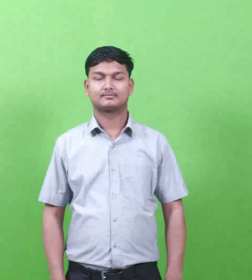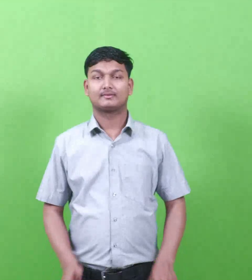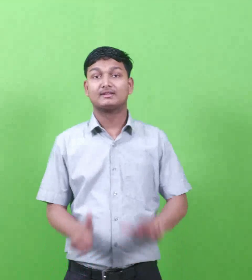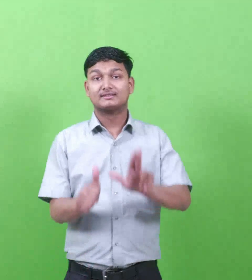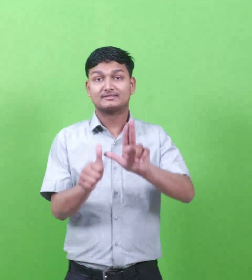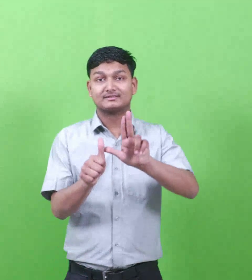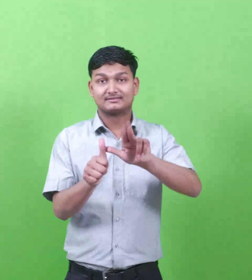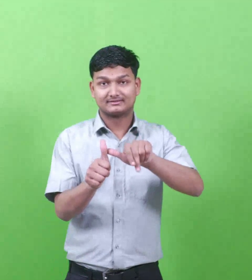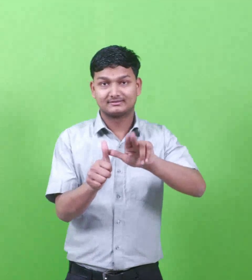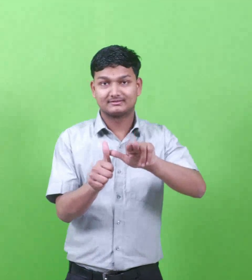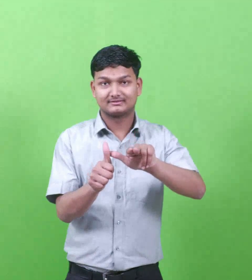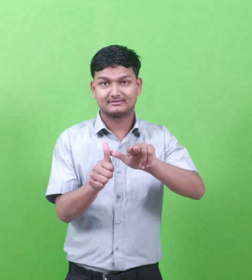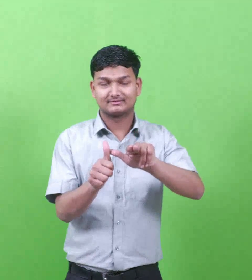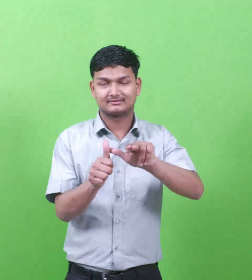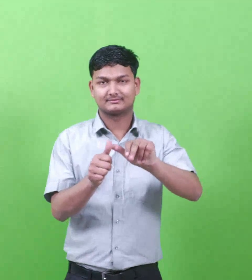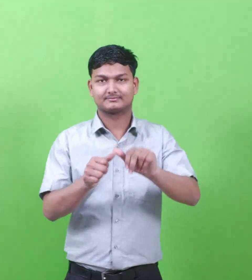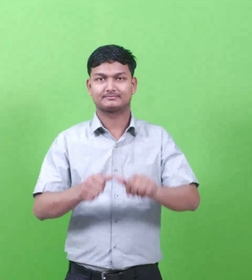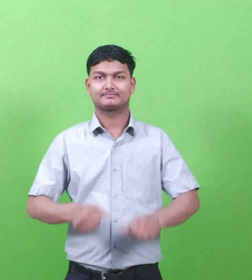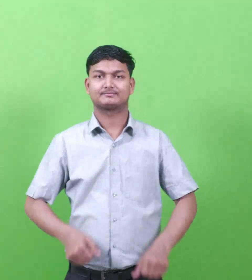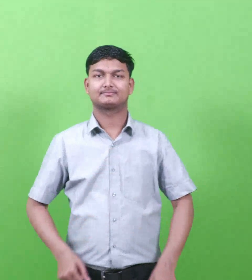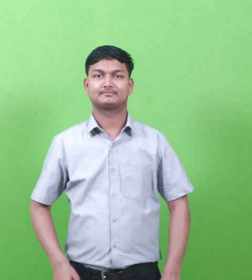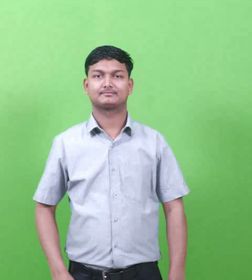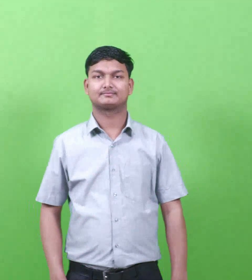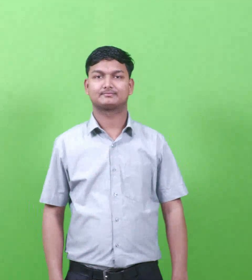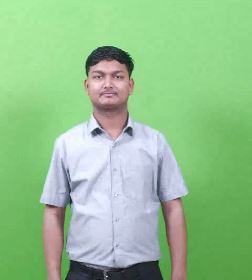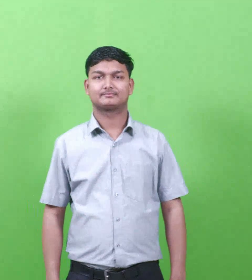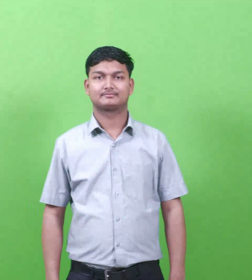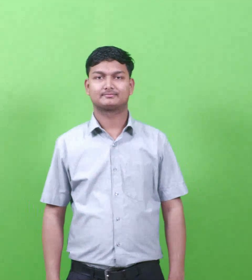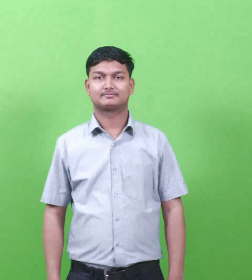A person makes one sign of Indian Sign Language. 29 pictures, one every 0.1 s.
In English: makir- 1
